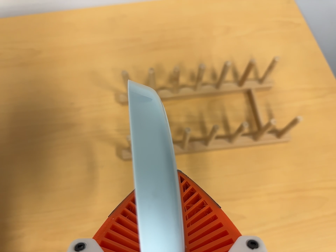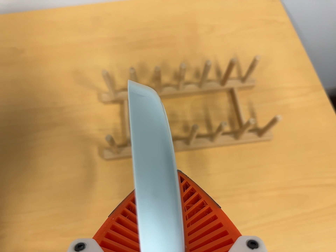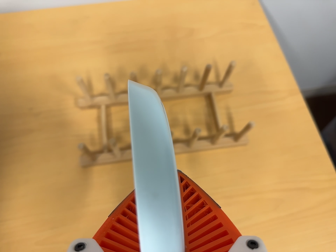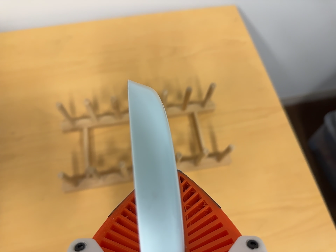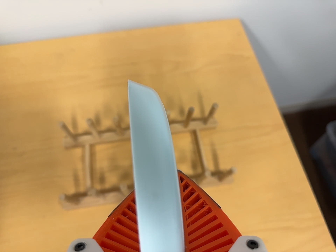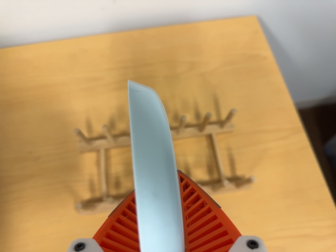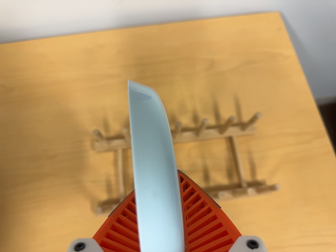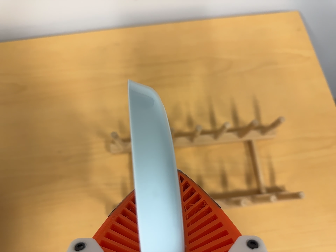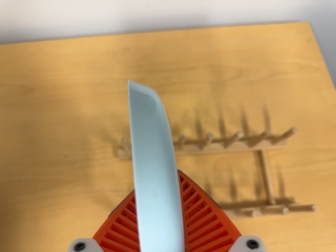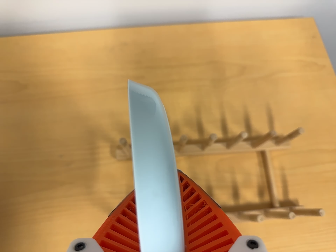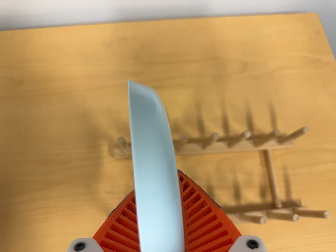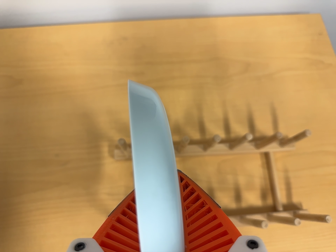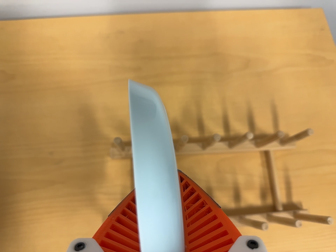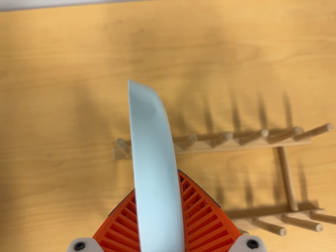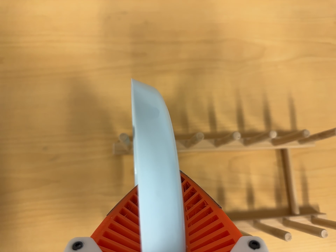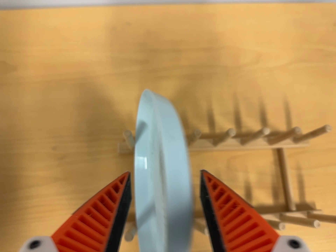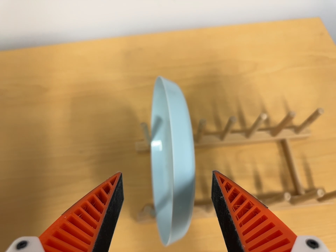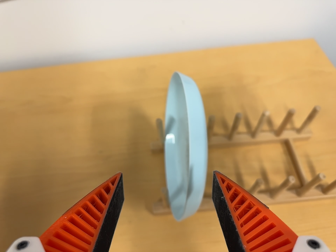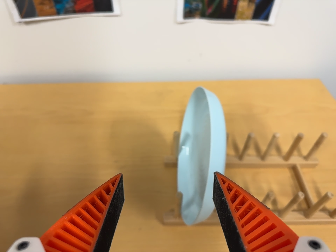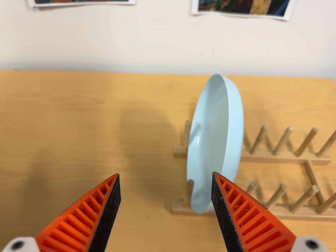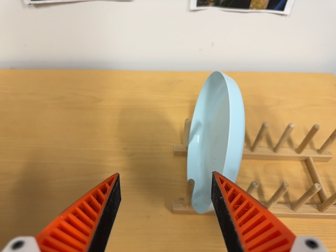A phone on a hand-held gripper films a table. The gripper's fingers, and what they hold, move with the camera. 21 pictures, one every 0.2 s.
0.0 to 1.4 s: The camera travels toward the top of its view, about 12 cm, so close, fixed things drift downward.
1.4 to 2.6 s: The camera travels forward, about 9 cm, so what stands in front looms larger.
2.6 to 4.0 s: The camera travels toward the bottom of its view and backward, about 22 cm. Its aim tips toward the top of its view by about 30 degrees.
The film runs forward here.
